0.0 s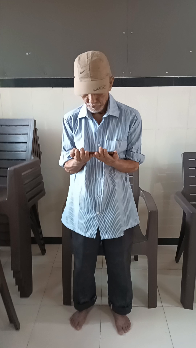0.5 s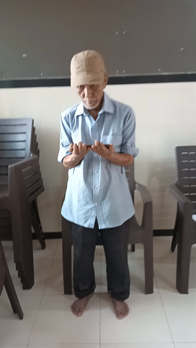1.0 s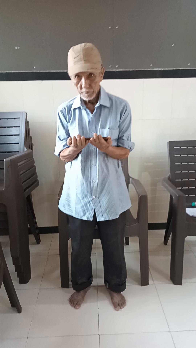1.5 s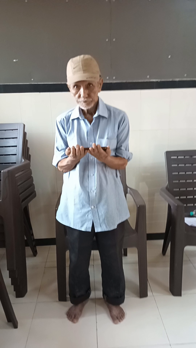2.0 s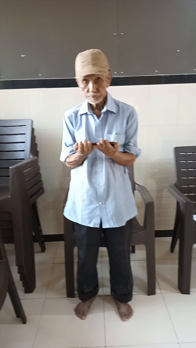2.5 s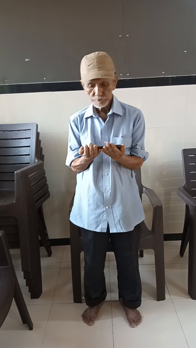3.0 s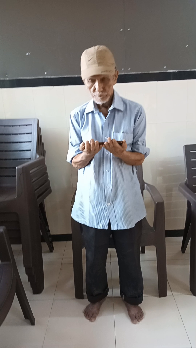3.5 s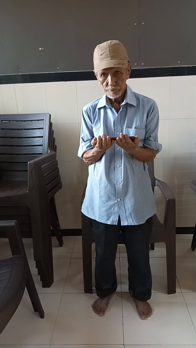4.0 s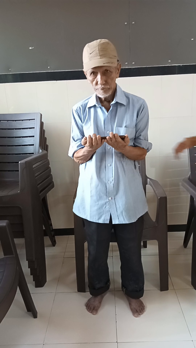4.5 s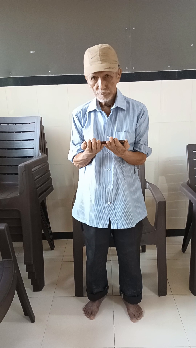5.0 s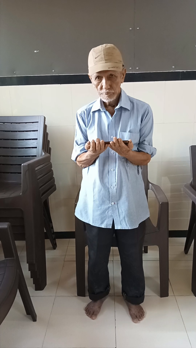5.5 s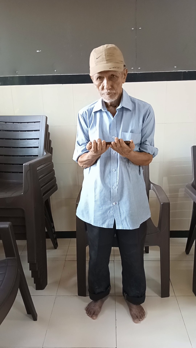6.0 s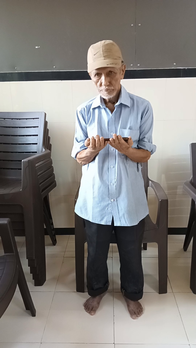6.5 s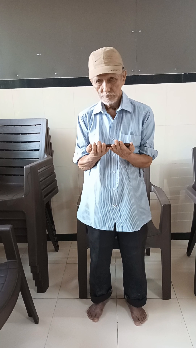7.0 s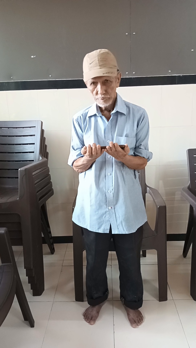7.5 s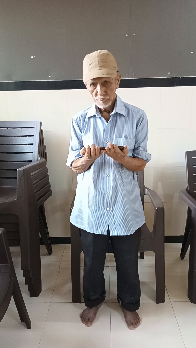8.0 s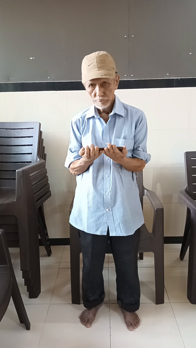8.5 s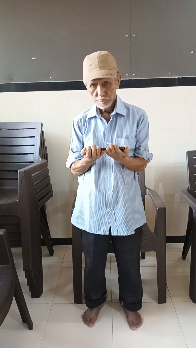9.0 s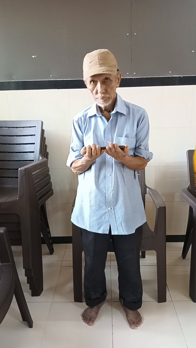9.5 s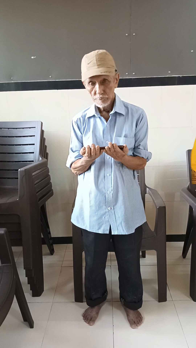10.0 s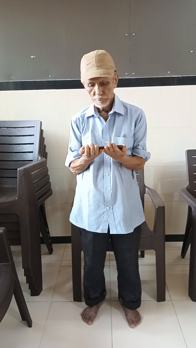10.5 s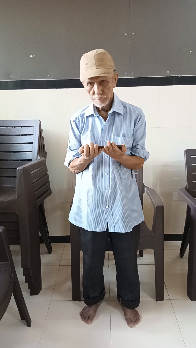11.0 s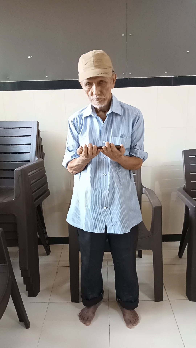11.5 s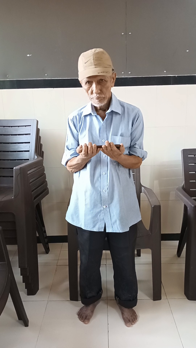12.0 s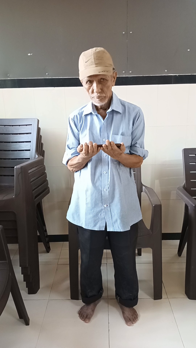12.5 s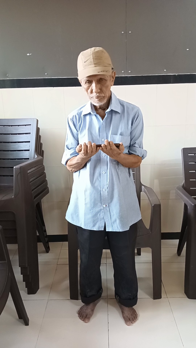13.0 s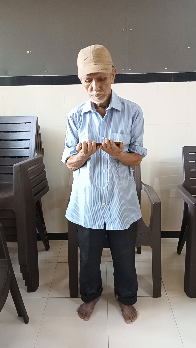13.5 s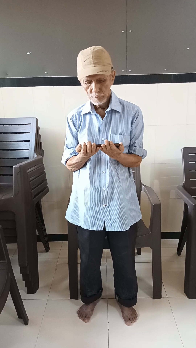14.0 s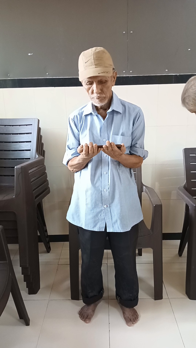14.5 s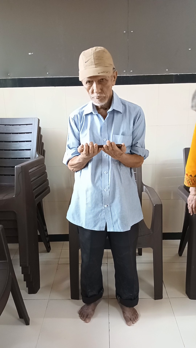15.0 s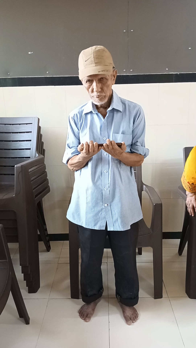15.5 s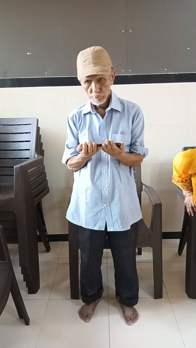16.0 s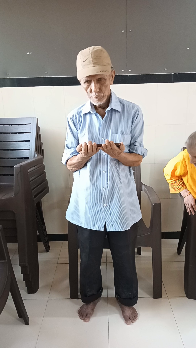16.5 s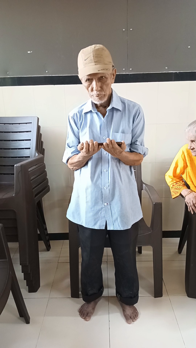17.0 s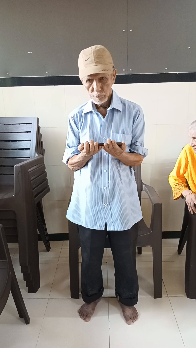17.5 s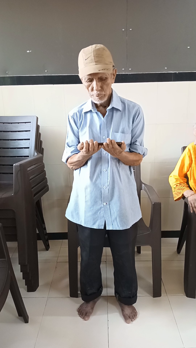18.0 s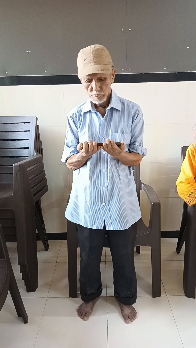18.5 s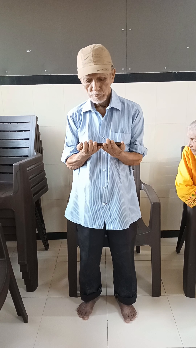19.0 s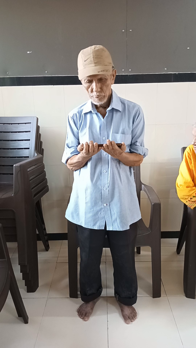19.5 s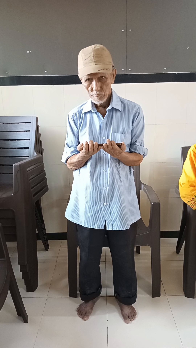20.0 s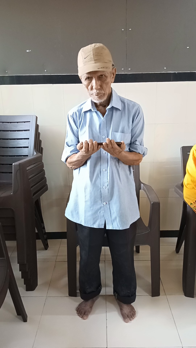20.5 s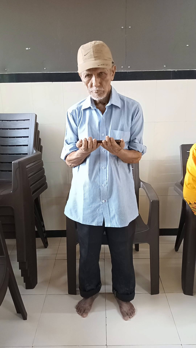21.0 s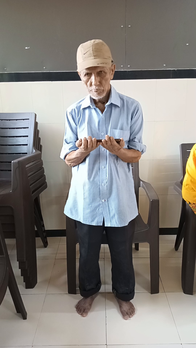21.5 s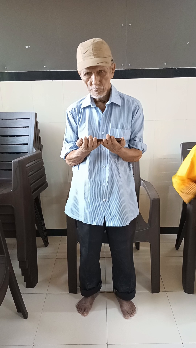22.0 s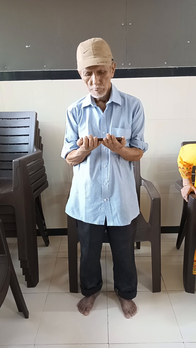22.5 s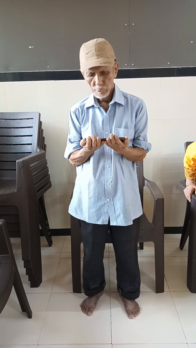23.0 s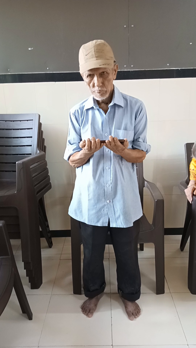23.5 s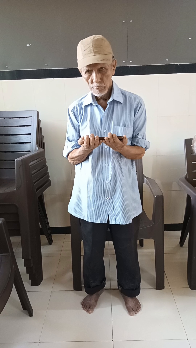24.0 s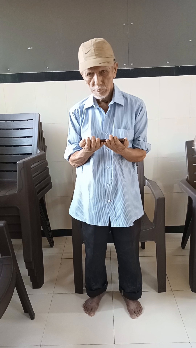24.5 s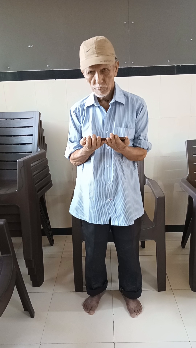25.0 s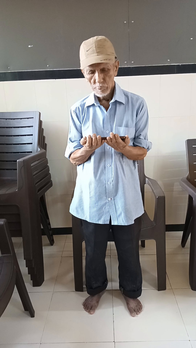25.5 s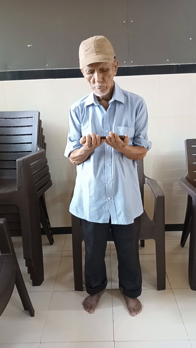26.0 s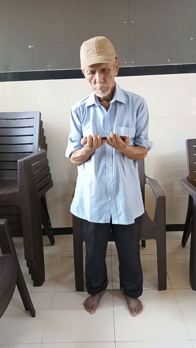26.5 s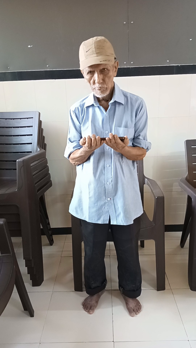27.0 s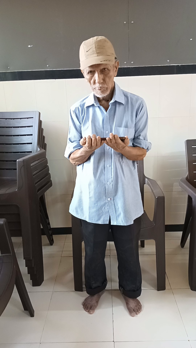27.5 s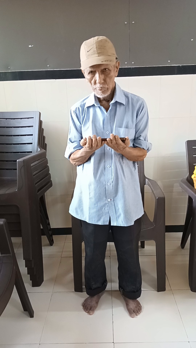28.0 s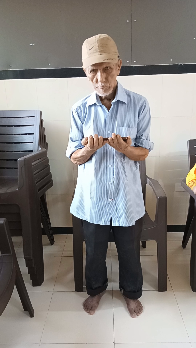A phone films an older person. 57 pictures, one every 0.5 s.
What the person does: Standing.
